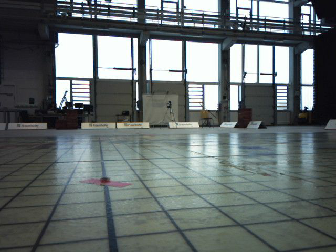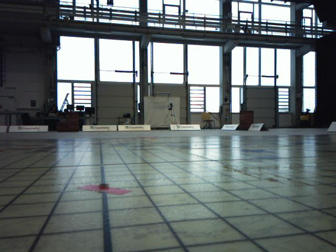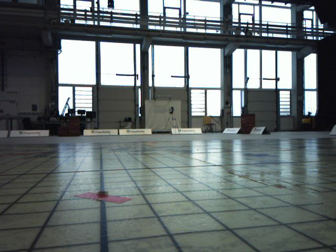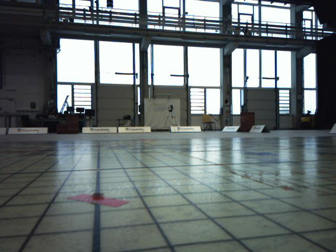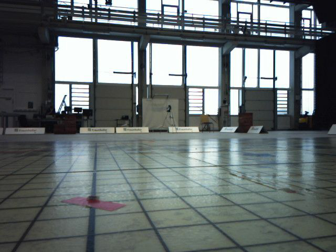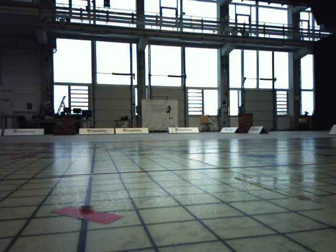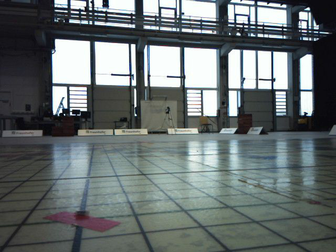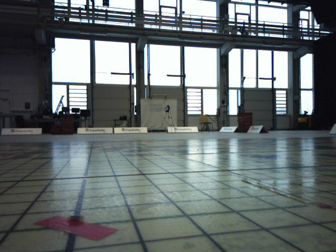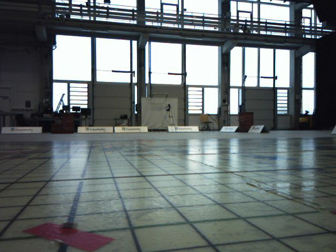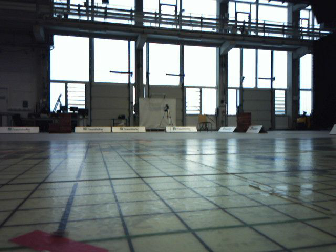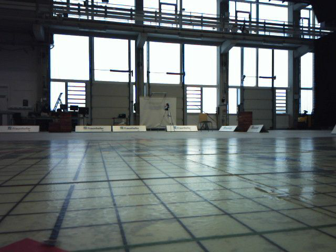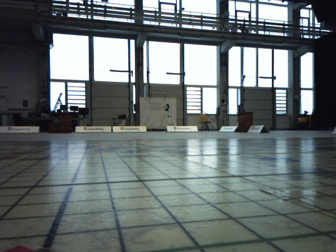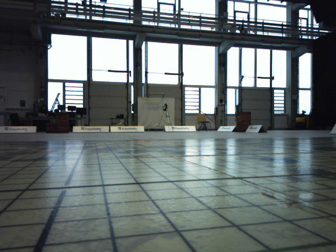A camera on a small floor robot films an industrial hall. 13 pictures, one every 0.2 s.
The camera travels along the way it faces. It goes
forward.
0.0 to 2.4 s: The camera travels forward, about 0.5 m, so what stands in front looms larger.
The film runs forward here.
